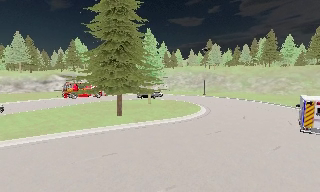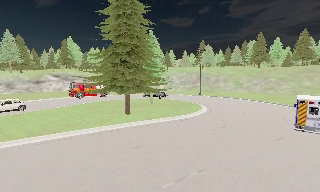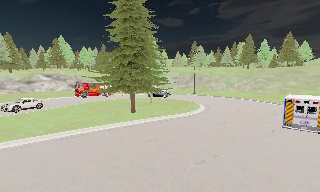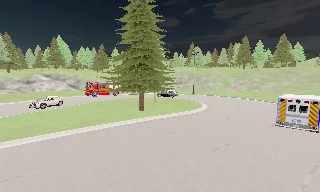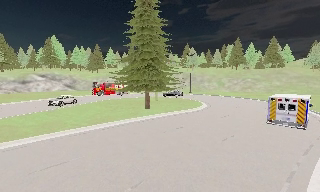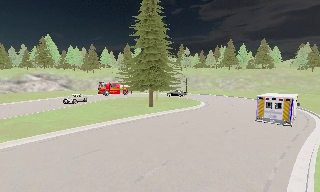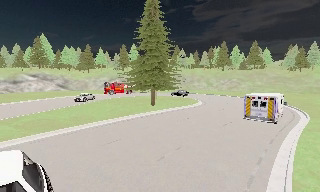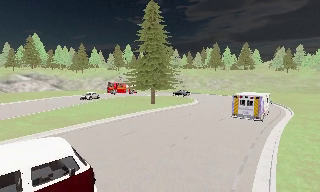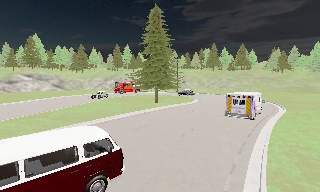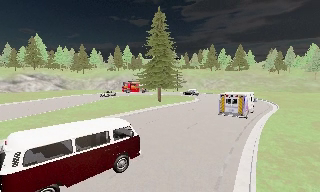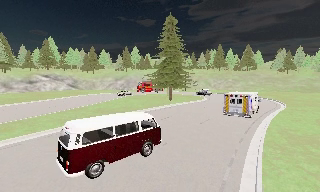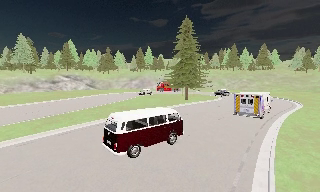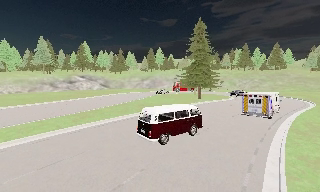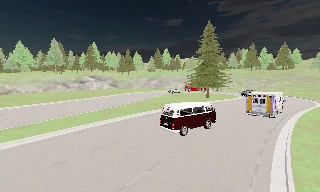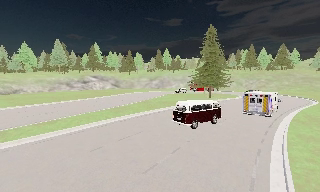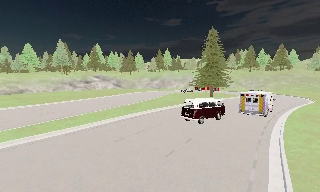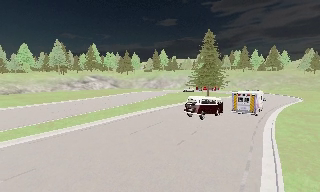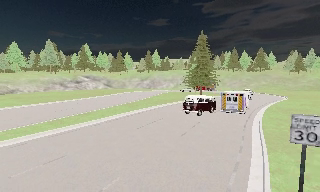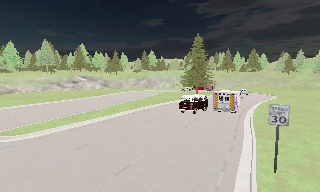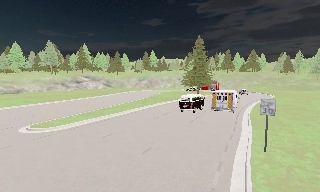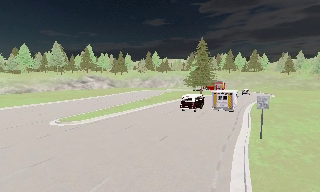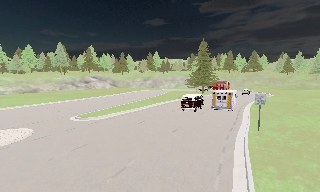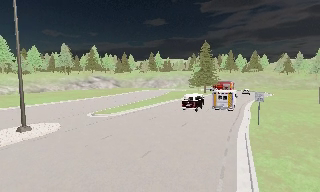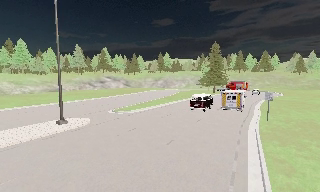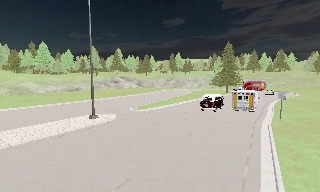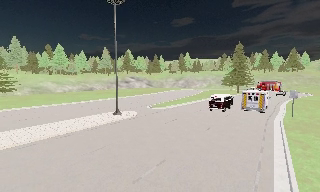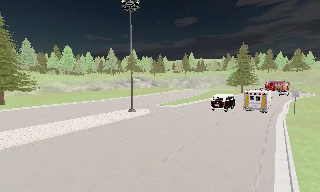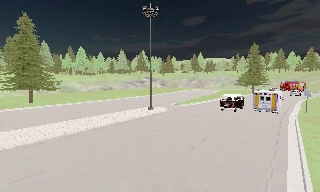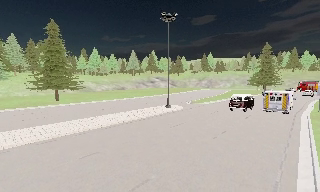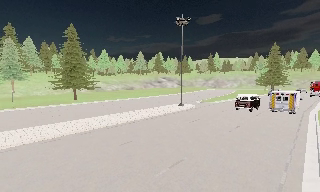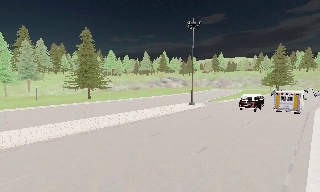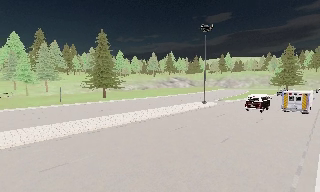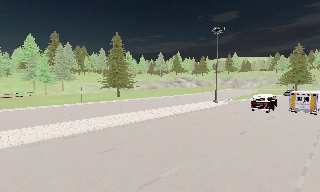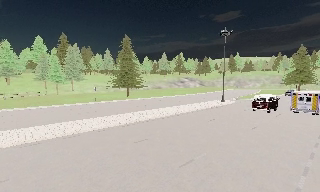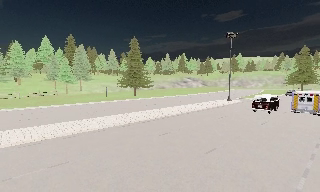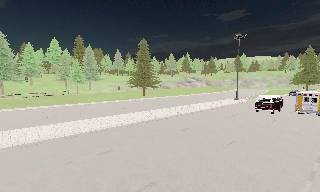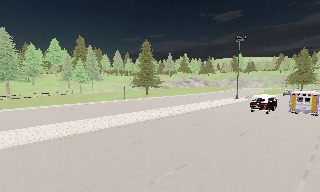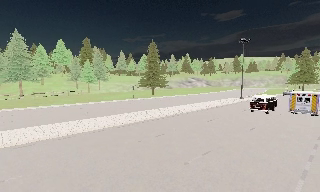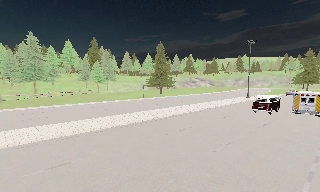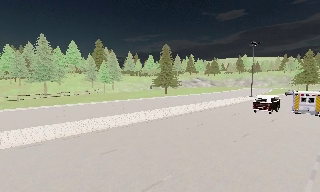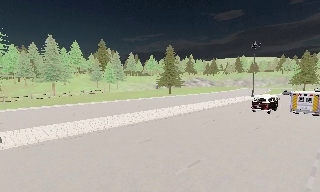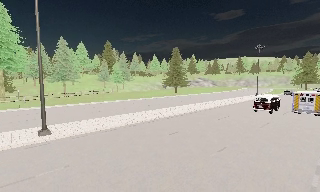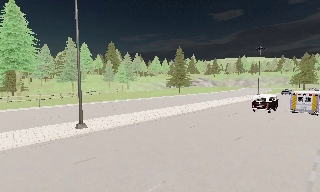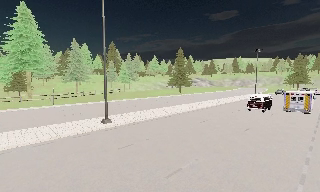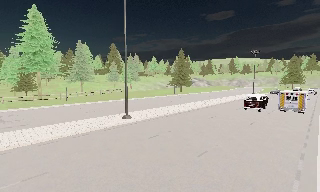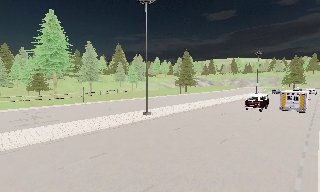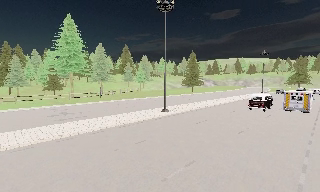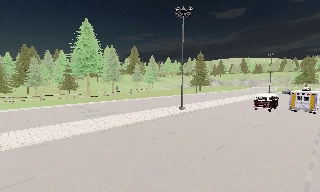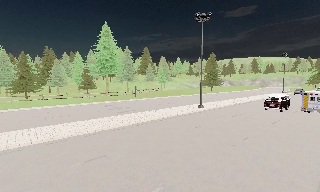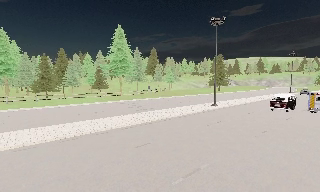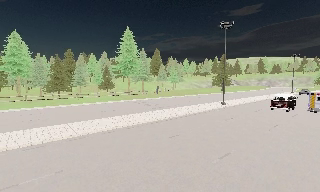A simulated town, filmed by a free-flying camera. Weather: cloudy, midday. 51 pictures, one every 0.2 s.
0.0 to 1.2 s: The camera pans to its right, which is clockwise from overhead, by about 15 degrees. It travels to its left and backward, about 11 m, so close, fixed things drift to the right.
1.2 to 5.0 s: The camera travels backward and to its left, about 35 m, so what stands in front gets smaller.
5.0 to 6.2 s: The camera pans to its left, which is counterclockwise from overhead, by about 10 degrees. It travels backward and to its left, about 12 m, so what stands in front gets smaller.
6.2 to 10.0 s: The camera travels to its left and backward, about 40 m, so close, fixed things drift to the right.
The film runs backward here.
